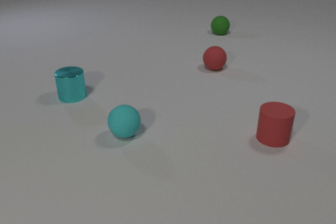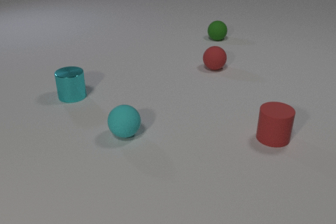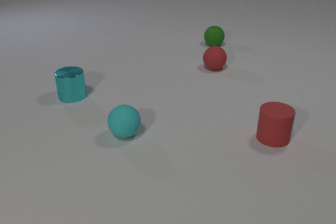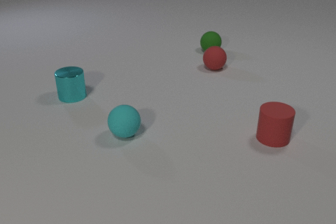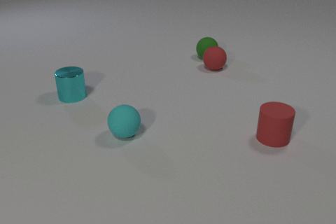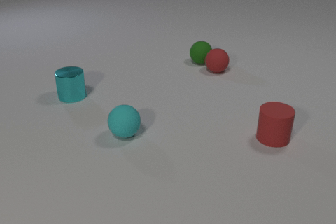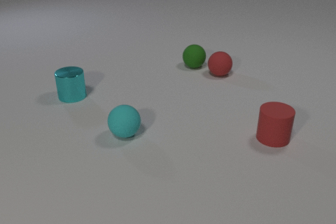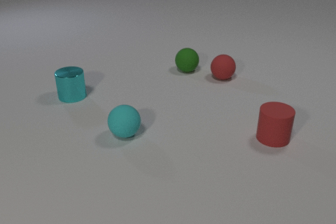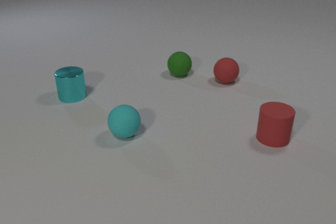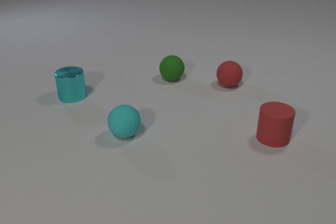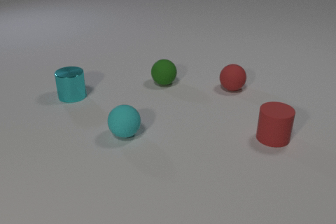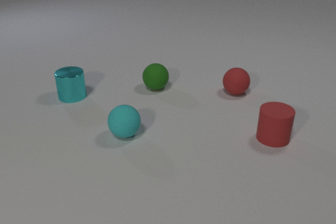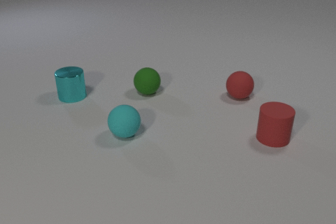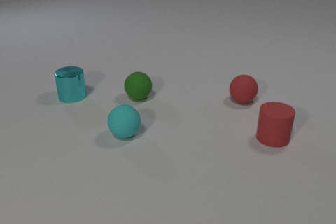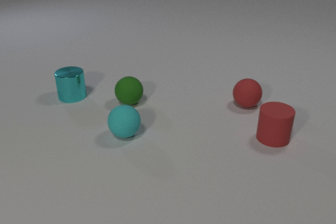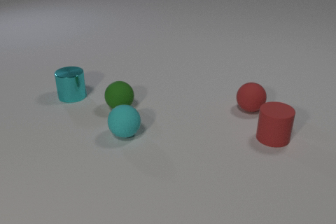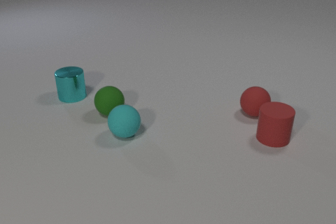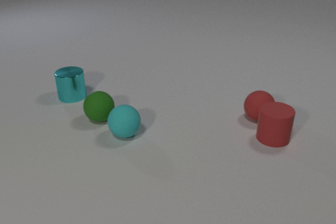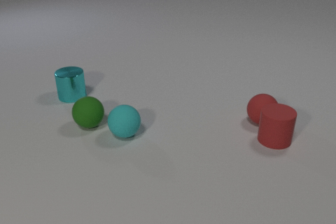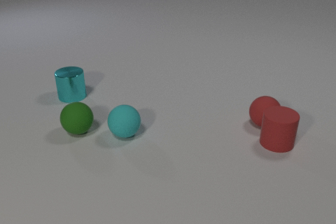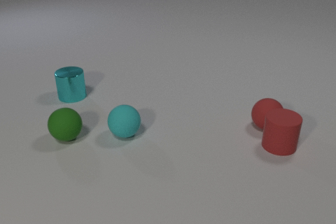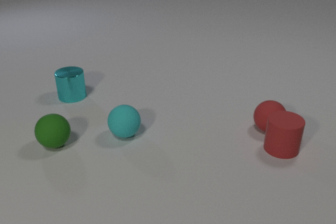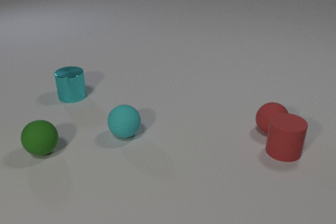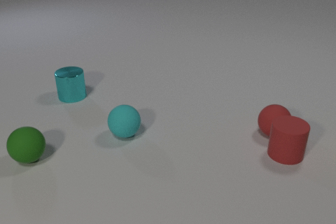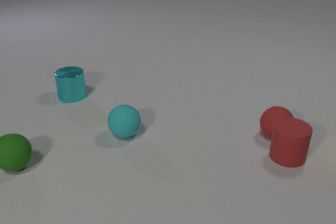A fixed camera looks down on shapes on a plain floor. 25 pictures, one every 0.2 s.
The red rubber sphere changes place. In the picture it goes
toward the camera.
The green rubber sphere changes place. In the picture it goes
toward the camera.
0.0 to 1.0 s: The green rubber sphere rolls toward the camera. The red rubber sphere rolls toward the camera. The green rubber sphere and the red rubber sphere collide.
1.0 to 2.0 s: The green rubber sphere rolls toward the camera and to the left. The red rubber sphere rolls toward the camera and to the right.
2.0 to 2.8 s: The green rubber sphere rolls toward the camera and to the left. The red rubber sphere rolls toward the camera and to the right.
2.8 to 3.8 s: The green rubber sphere rolls to the left and toward the camera. The red rubber sphere rolls toward the camera and to the right. The red rubber cylinder slides toward the camera. The red rubber sphere and the red rubber cylinder collide.
3.8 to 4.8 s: The green rubber sphere rolls to the left and toward the camera. The red rubber sphere rolls toward the camera and to the right. The red rubber cylinder slides toward the camera and to the right.
Are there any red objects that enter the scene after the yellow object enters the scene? no.
What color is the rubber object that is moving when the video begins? green.
What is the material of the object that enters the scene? rubber.
